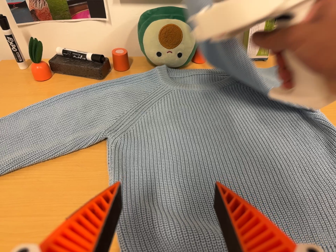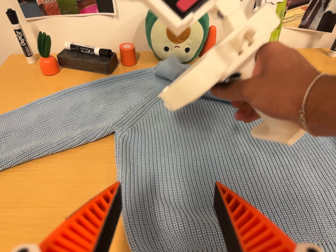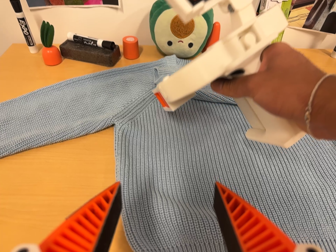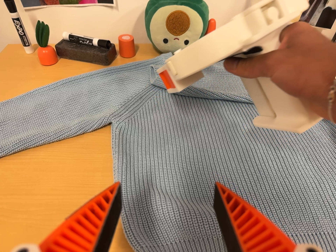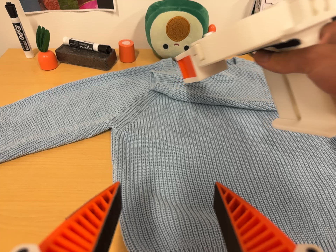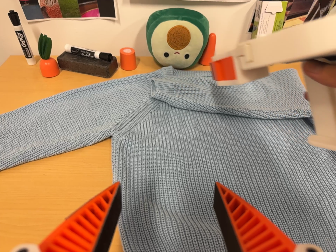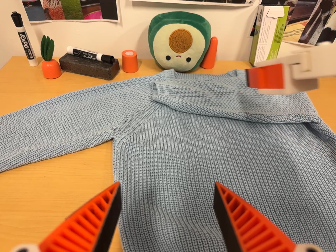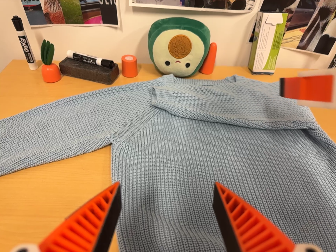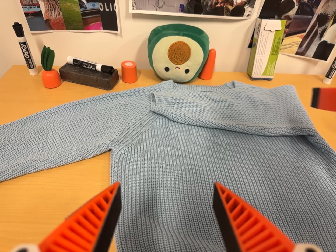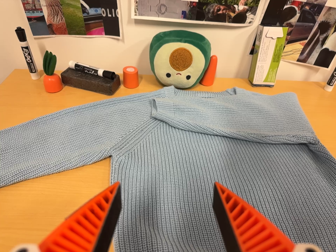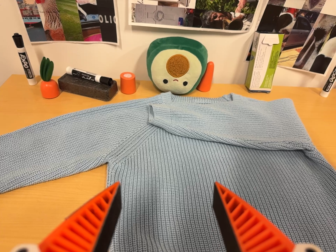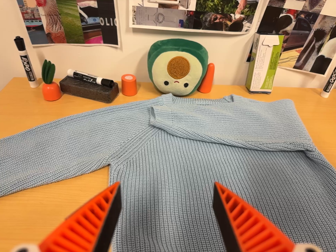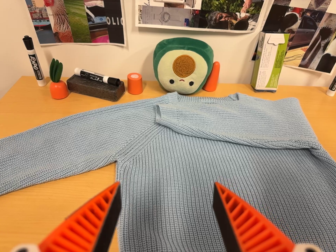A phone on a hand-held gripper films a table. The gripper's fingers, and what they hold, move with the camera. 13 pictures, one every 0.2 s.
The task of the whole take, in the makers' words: right arm across.
0.0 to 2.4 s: The camera shifts only a little, or ends up much as it began.
The film runs forward here.
